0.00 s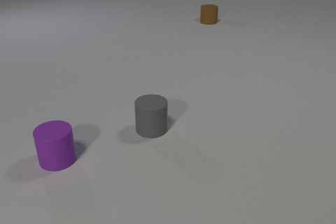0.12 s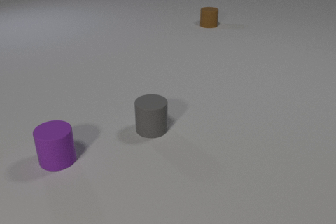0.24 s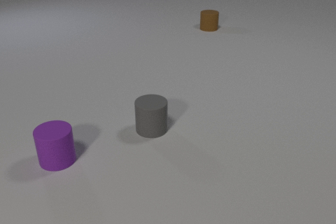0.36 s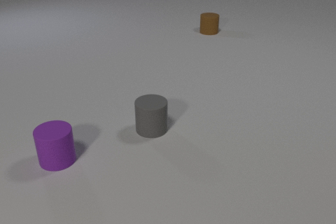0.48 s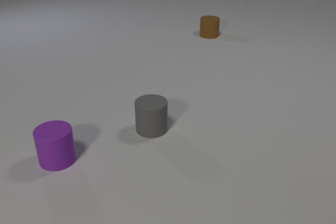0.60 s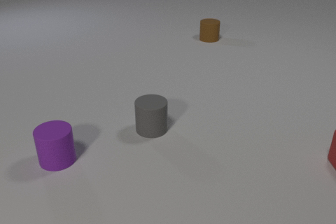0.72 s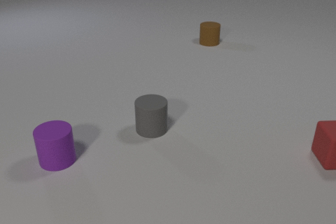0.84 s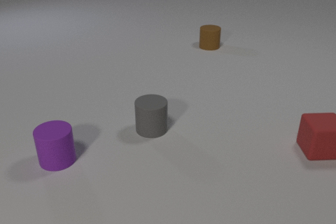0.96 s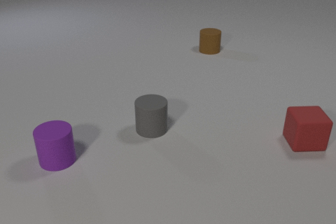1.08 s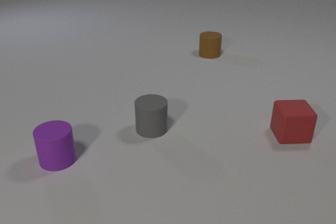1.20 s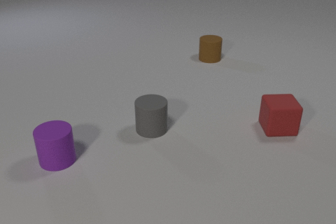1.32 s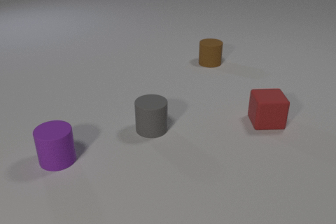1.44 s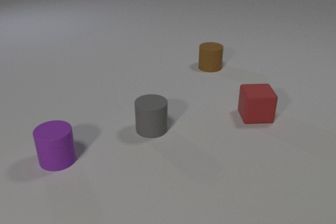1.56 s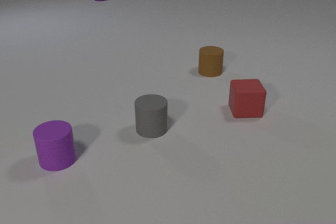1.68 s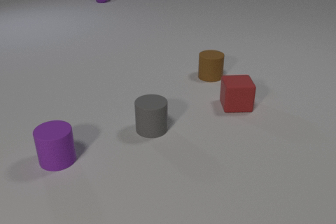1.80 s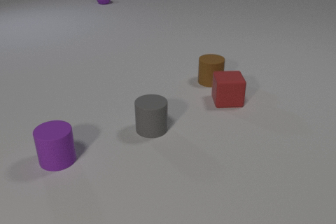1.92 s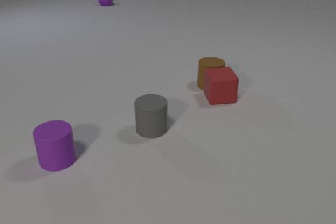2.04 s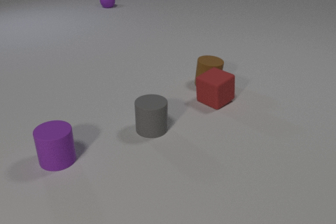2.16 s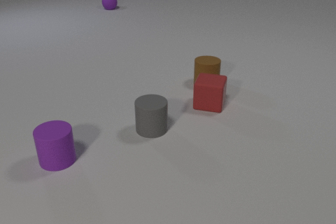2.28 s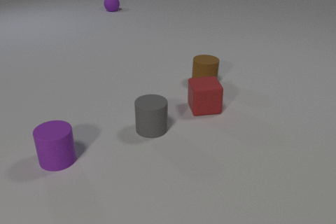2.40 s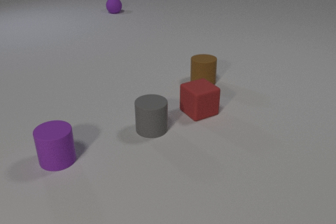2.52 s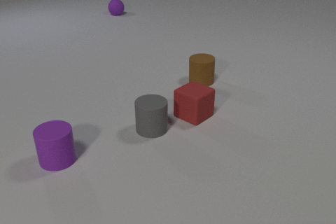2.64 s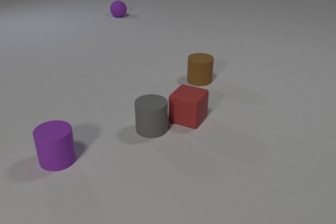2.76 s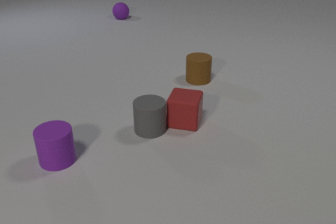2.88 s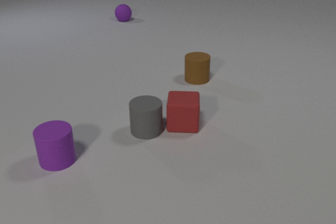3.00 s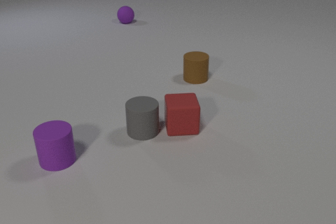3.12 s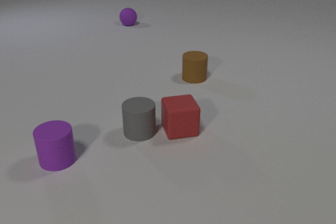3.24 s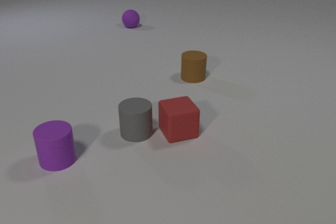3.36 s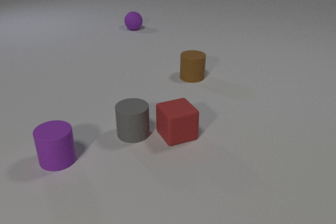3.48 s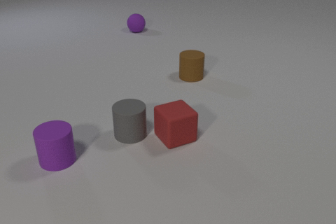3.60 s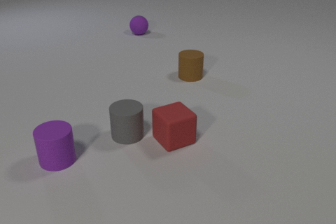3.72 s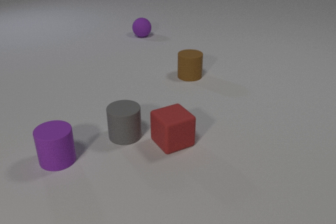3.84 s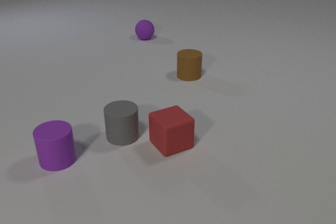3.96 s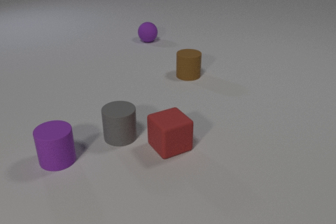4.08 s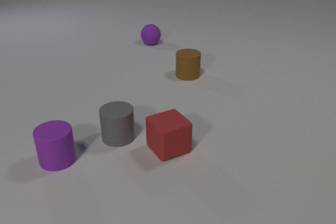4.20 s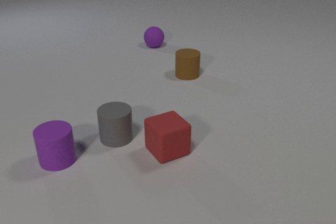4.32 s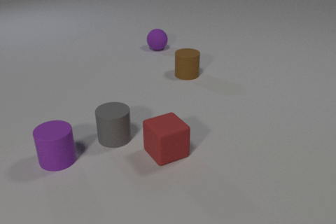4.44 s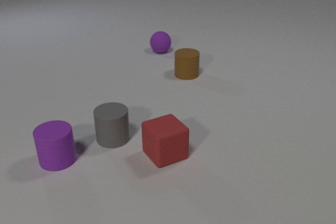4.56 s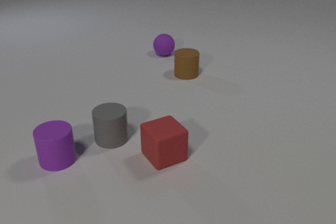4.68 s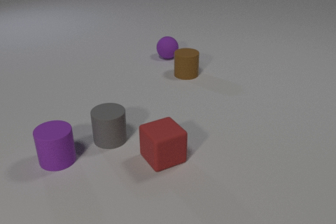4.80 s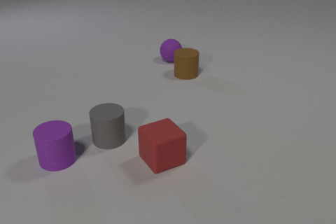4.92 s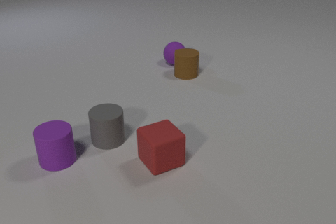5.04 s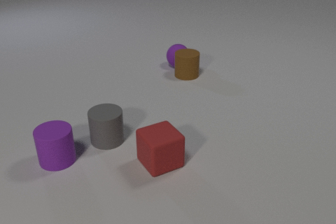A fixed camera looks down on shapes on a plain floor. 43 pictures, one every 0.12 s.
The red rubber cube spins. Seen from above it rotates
counterclockwise.
The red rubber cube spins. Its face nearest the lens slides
to the right.
0.00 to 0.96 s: The red rubber cube comes in at the right edge, slides to the left and away from the camera. The brown rubber cylinder slides toward the camera.
0.96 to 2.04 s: The red rubber cube slides to the left and away from the camera, spins so that its near face slides to the right, counterclockwise seen from above. The brown rubber cylinder slides toward the camera. The purple rubber sphere comes in at the top edge, rolls toward the camera. The red rubber cube and the brown rubber cylinder collide.
2.04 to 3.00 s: The red rubber cube slides toward the camera and to the left, spins so that its near face slides to the right, counterclockwise seen from above. The brown rubber cylinder slides to the left and away from the camera. The gray rubber cylinder slides to the left. The purple rubber sphere rolls toward the camera. The red rubber cube and the gray rubber cylinder collide.
3.00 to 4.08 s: The red rubber cube slides toward the camera, spins counterclockwise seen from above by about 30 degrees, its near face sliding to the right. The brown rubber cylinder slides to the left and away from the camera. The gray rubber cylinder slides to the left. The purple rubber sphere rolls toward the camera.
4.08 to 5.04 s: The red rubber cube slides toward the camera. The gray rubber cylinder slides to the left. The purple rubber sphere rolls toward the camera and to the right. The brown rubber cylinder and the purple rubber sphere collide.
What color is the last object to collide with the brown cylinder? purple.
What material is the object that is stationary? rubber.
What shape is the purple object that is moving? sphere.
